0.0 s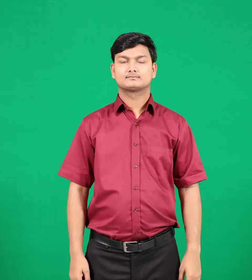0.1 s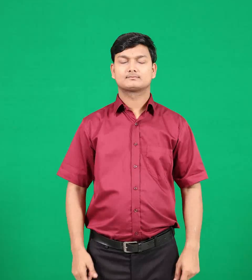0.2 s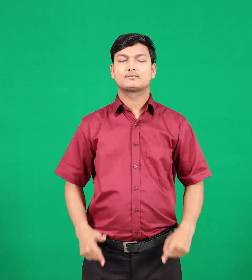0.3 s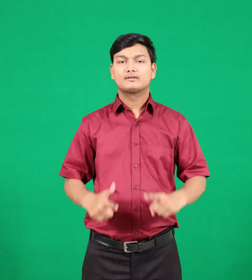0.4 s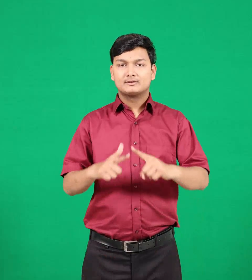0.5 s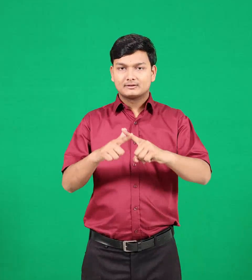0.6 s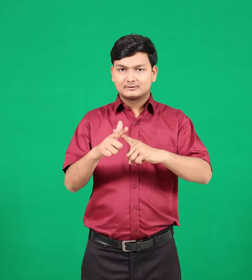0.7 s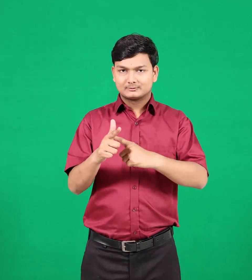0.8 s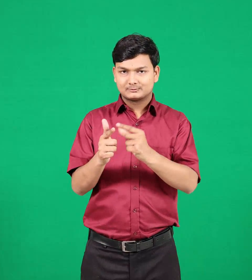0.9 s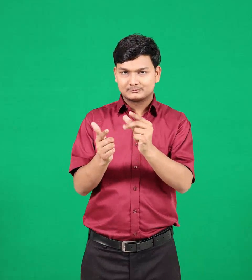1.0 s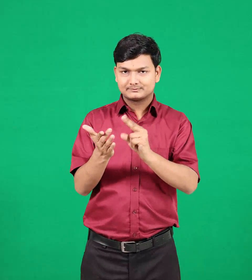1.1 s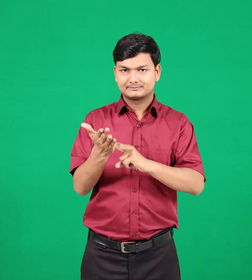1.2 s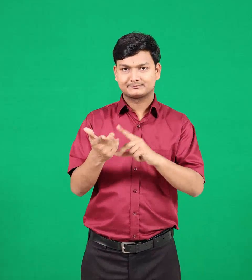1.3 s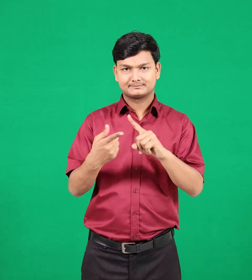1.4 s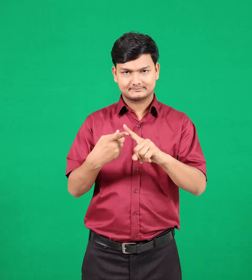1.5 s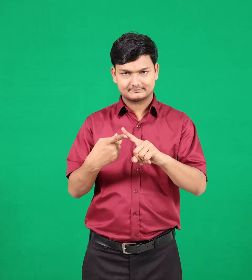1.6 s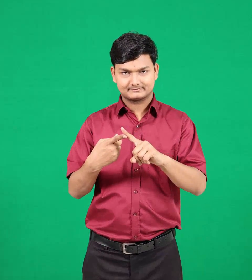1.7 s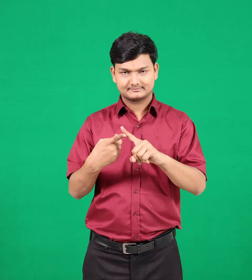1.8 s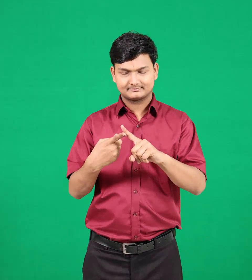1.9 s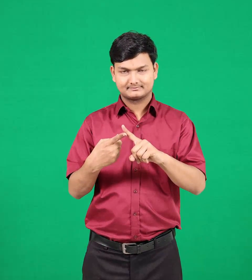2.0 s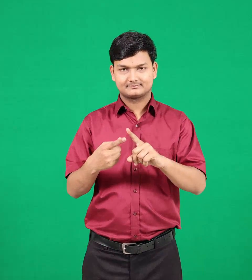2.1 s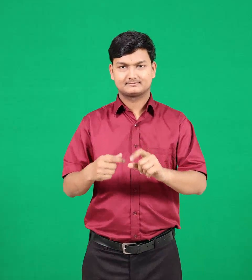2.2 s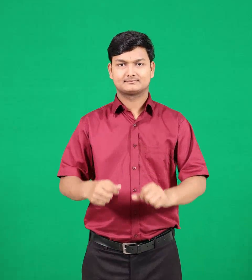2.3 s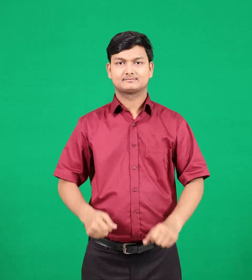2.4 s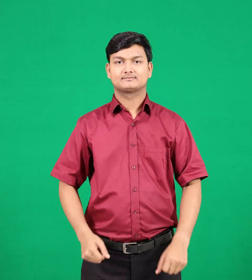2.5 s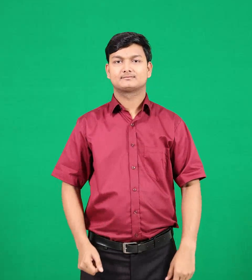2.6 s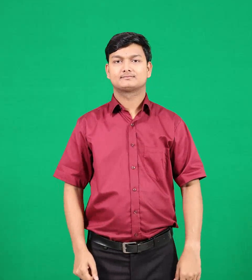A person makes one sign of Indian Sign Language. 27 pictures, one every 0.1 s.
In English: june
